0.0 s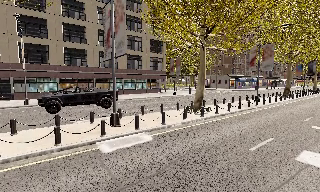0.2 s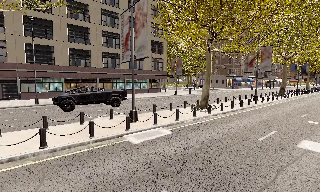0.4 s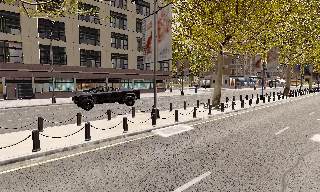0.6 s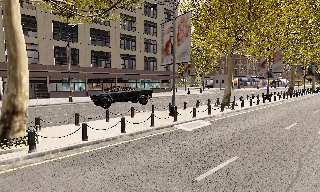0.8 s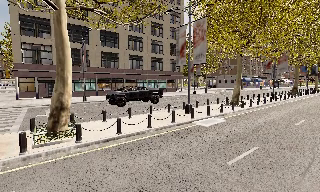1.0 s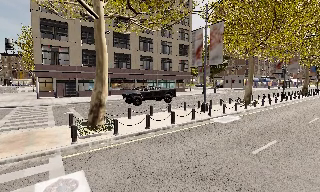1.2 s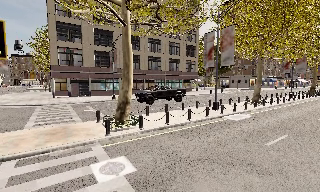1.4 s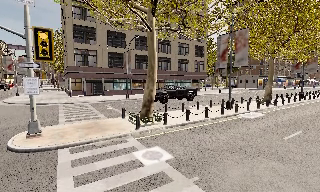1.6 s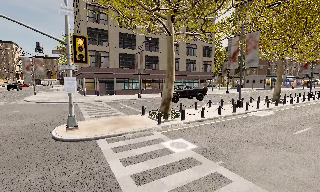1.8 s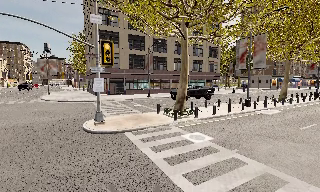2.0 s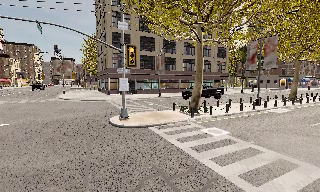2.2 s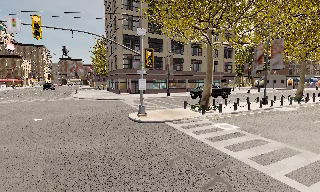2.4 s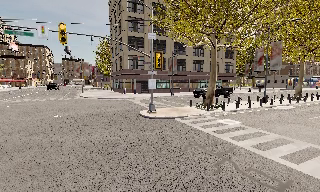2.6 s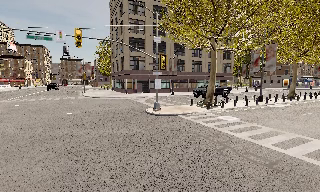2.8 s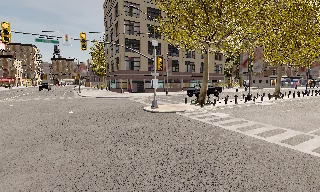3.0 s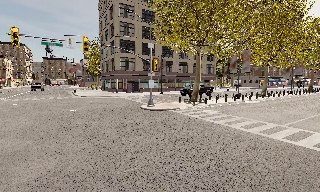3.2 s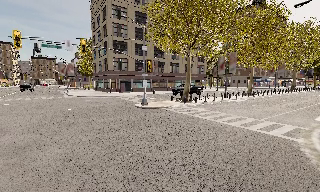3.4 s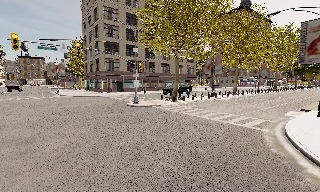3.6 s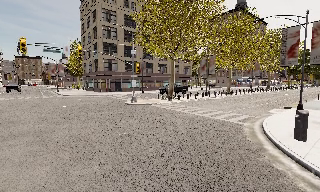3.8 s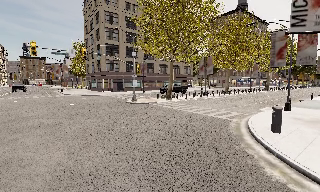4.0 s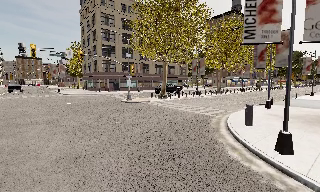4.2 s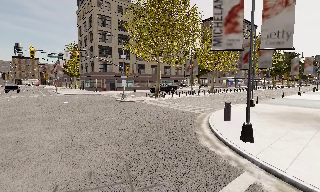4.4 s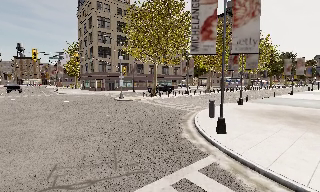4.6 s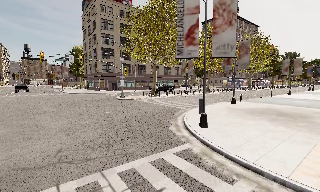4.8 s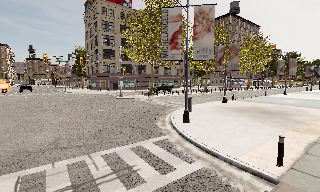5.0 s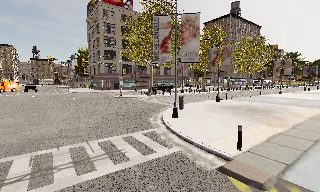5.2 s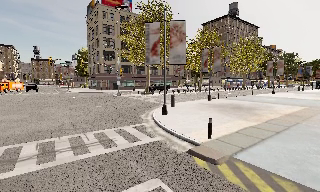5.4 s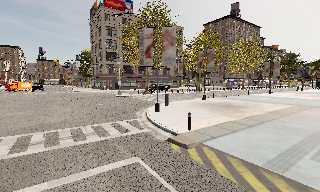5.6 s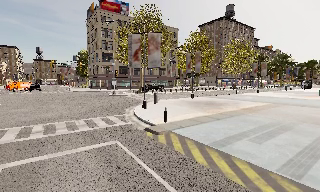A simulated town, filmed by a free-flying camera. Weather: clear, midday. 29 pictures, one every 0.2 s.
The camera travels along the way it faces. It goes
backward.
0.0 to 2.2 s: The camera pans to its left, which is counterclockwise from overhead, by about 10 degrees. It travels to its left and backward, about 14 m, so close, fixed things drift to the right.
2.2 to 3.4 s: The camera pans to its right, which is clockwise from overhead, by about 10 degrees. It travels backward, about 7 m, so what stands in front gets smaller.
3.4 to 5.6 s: The camera travels backward and to its right, about 14 m, so what stands in front gets smaller.
The film runs backward here.
